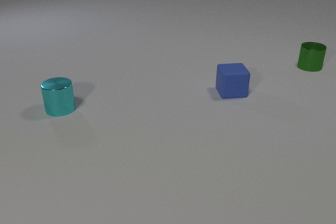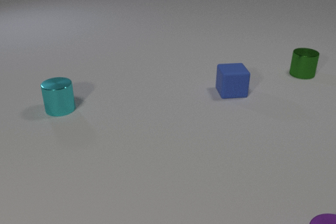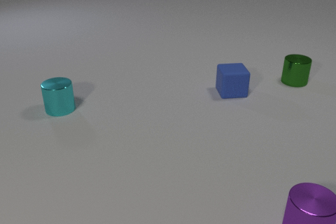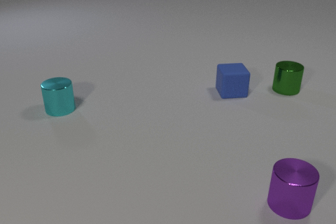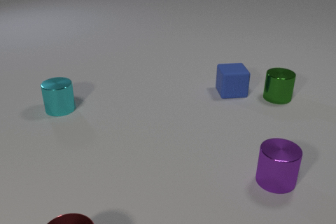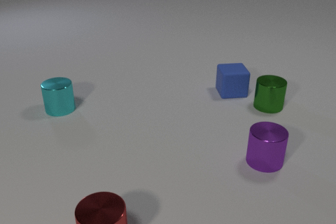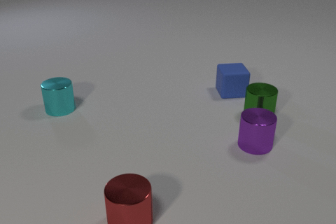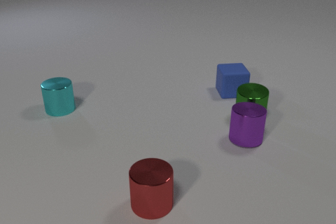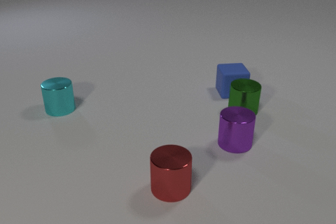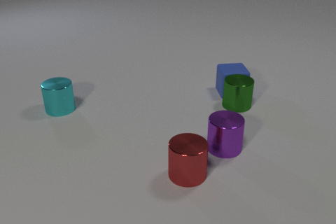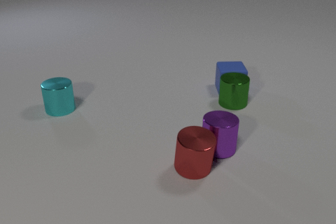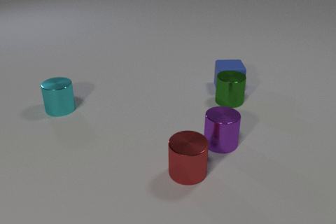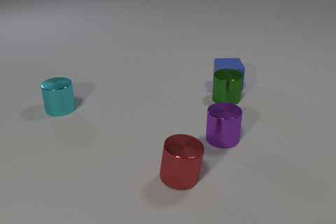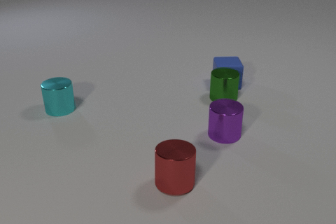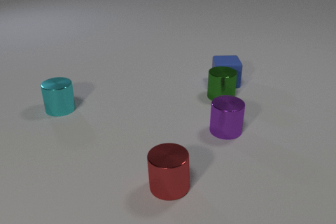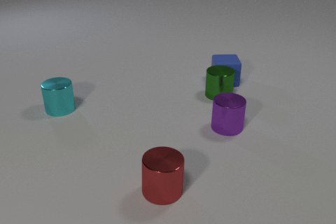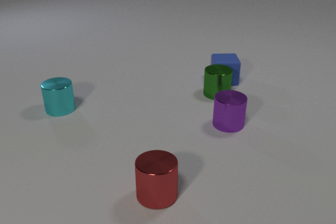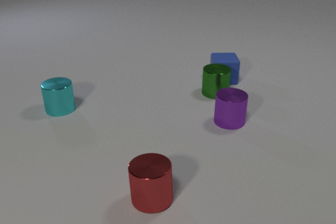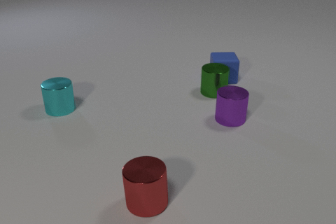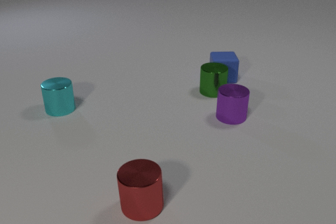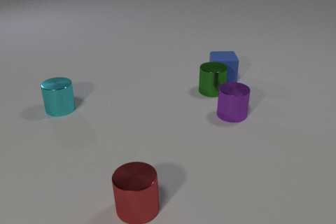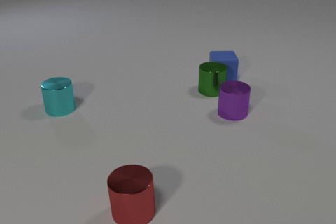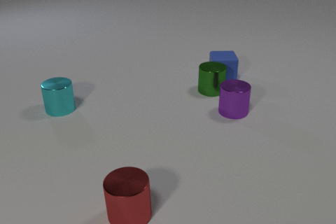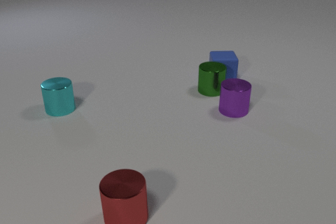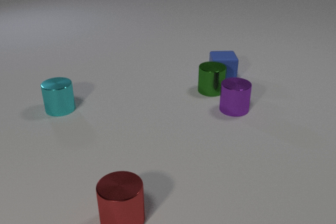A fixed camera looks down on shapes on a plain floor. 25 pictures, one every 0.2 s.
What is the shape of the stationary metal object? cylinder.
What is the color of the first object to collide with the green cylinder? purple.
How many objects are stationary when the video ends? 3.
0.0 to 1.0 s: The purple metal cylinder comes in at the bottom edge, slides away from the camera and to the left. The green metal cylinder slides toward the camera. The red metal cylinder comes in at the bottom edge, slides to the right and away from the camera.
1.0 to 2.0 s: The purple metal cylinder slides to the left. The green metal cylinder slides to the left. The red metal cylinder slides away from the camera and to the right. The purple metal cylinder and the green metal cylinder collide. The green metal cylinder and the blue rubber cube collide. The purple metal cylinder and the red metal cylinder collide.
2.0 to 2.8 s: The purple metal cylinder slides away from the camera. The green metal cylinder slides away from the camera and to the left. The red metal cylinder slides toward the camera and to the left. The blue rubber cube slides away from the camera.
2.8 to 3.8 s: The purple metal cylinder slides away from the camera. The green metal cylinder slides away from the camera and to the left. The red metal cylinder slides to the left and toward the camera. The blue rubber cube slides away from the camera.
3.8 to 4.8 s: The purple metal cylinder slides away from the camera. The red metal cylinder slides to the left and toward the camera.
